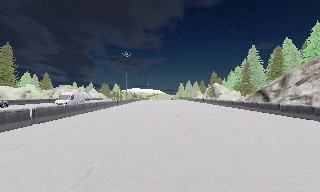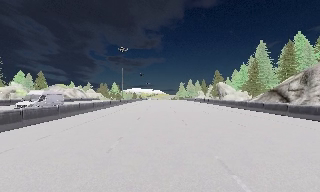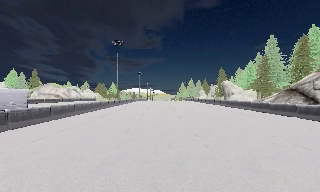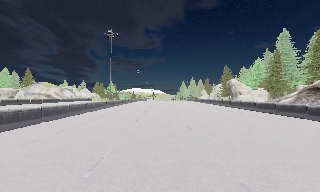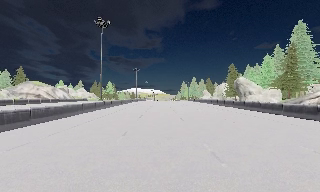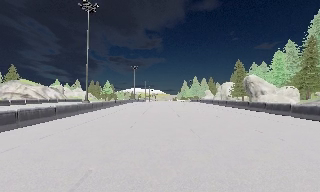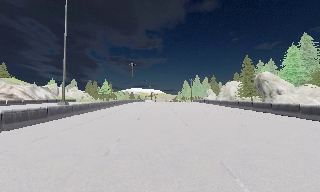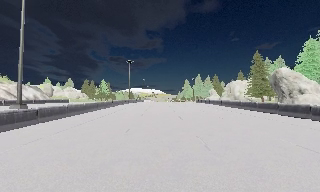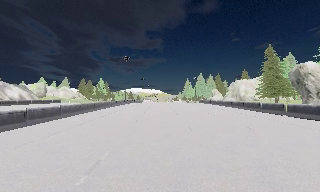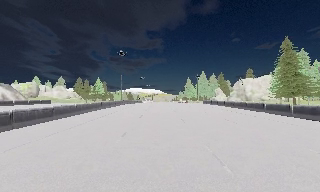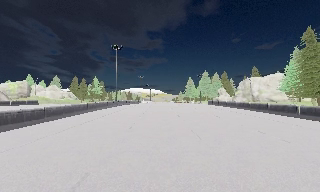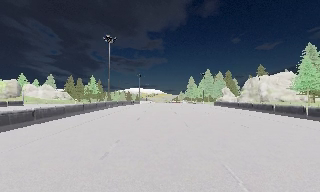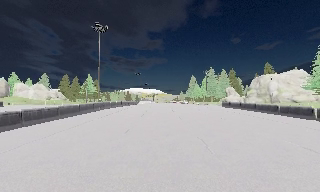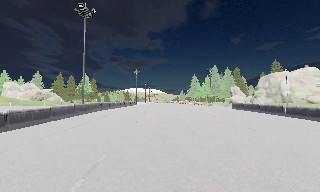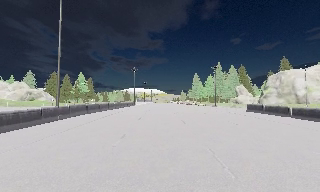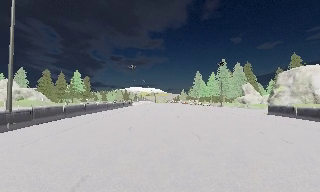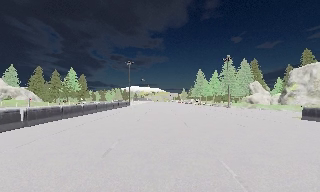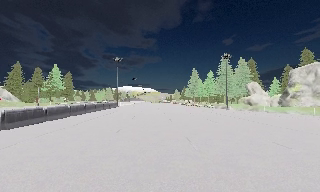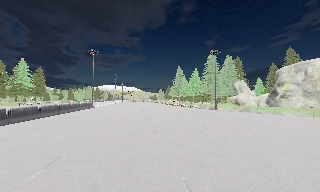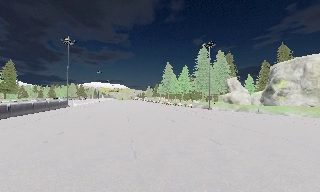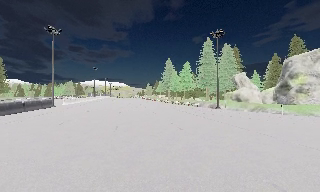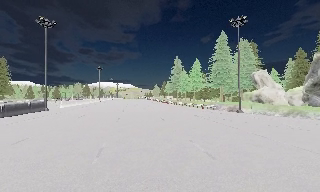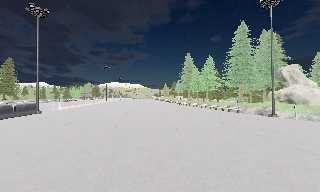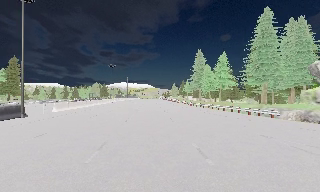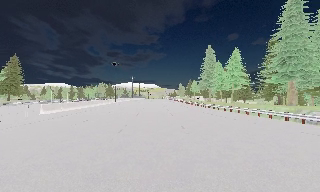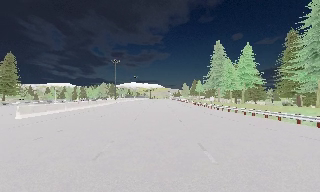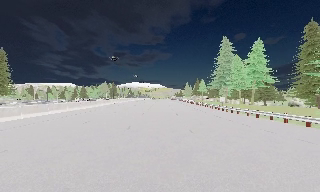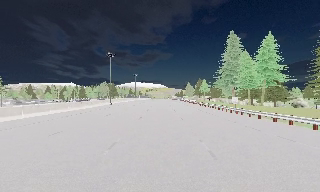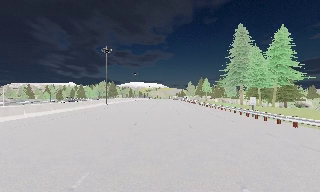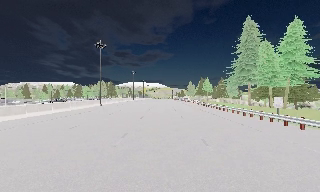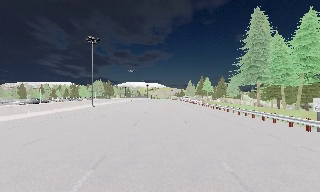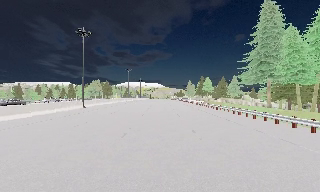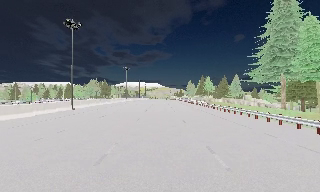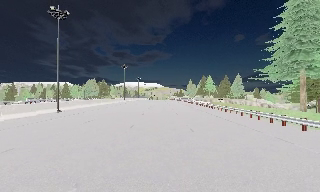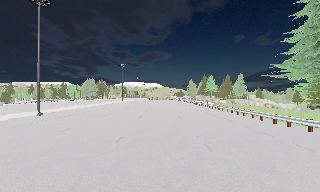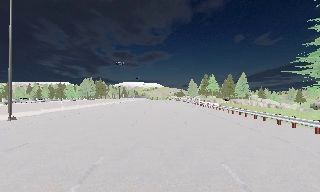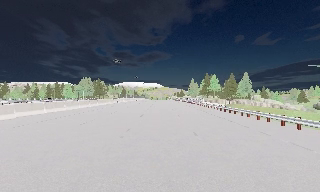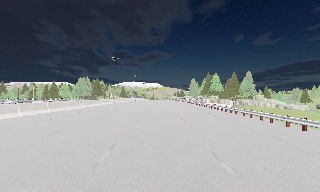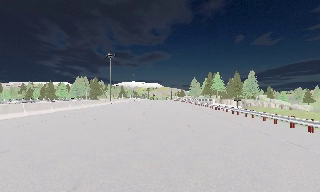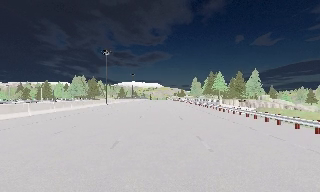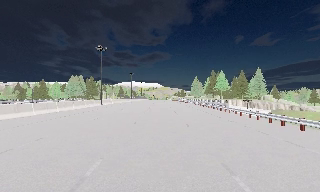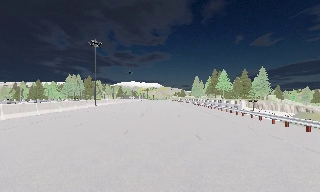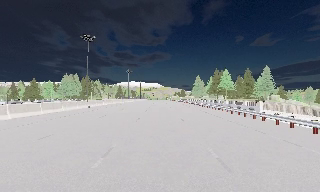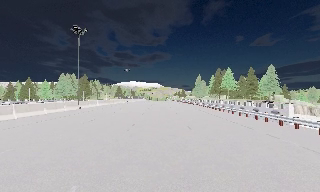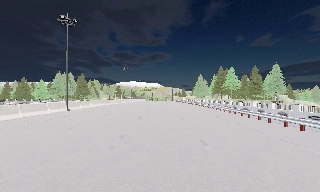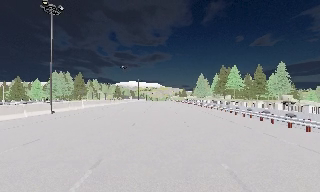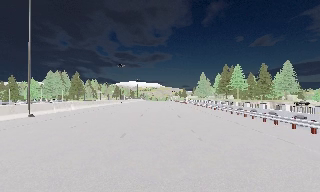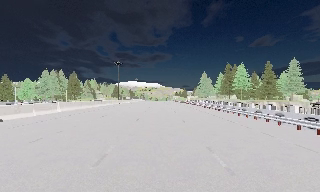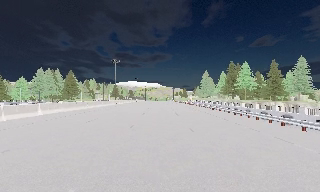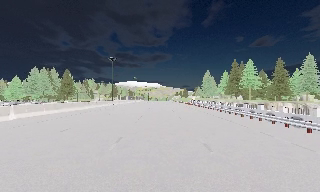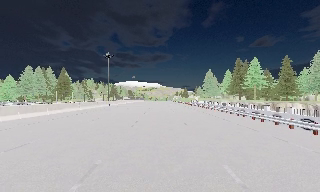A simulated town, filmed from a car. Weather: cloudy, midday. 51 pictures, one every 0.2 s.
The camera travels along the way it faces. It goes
forward.
0.0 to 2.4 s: The camera travels forward, about 55 m, so what stands in front looms larger.
2.4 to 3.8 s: The scene slides to the left, as the camera pans about 15 degrees to its right. It travels forward, about 30 m, so what stands in front looms larger.
3.8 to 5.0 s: The camera swings to its left by about 15 degrees, and the scene slides to the right. It travels forward, about 20 m, so what stands in front looms larger.
5.0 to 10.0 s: The camera travels forward, about 75 m, so what stands in front looms larger.
The film runs forward here.
